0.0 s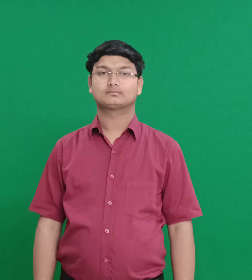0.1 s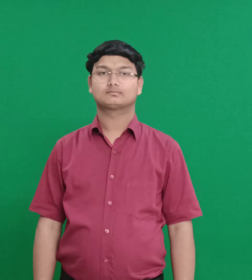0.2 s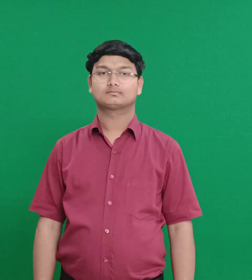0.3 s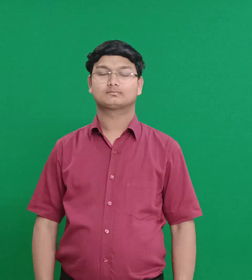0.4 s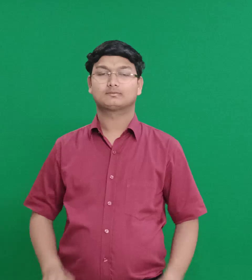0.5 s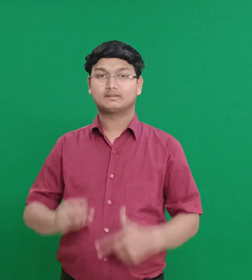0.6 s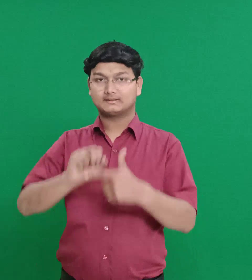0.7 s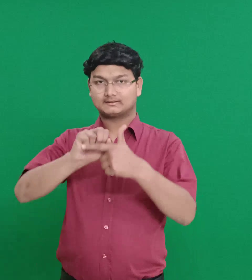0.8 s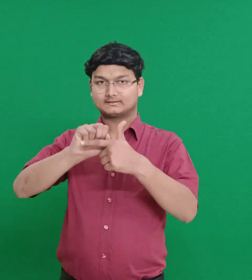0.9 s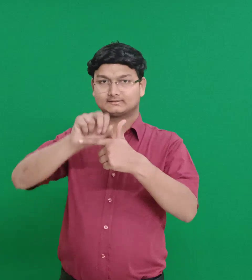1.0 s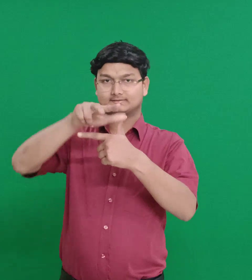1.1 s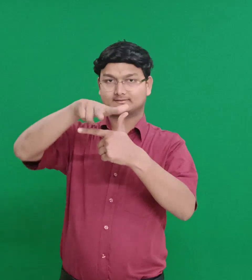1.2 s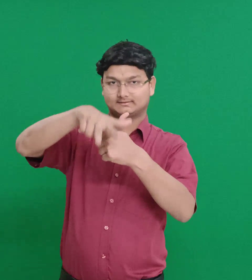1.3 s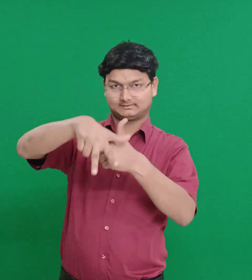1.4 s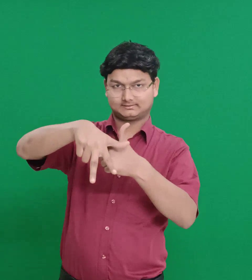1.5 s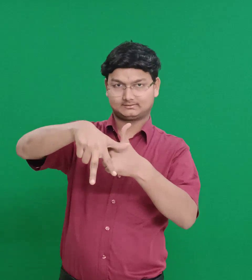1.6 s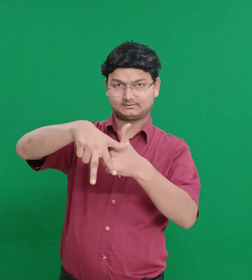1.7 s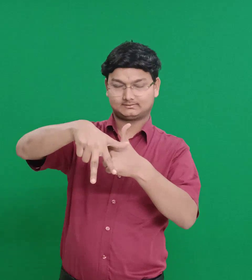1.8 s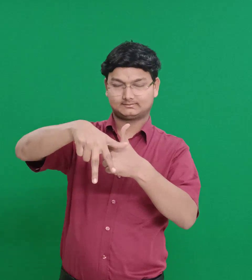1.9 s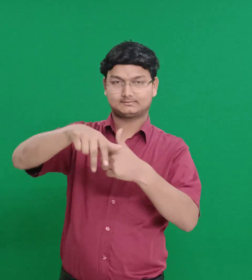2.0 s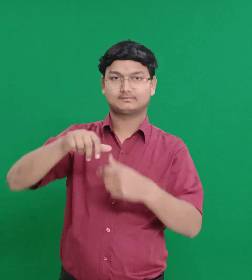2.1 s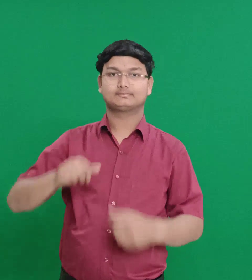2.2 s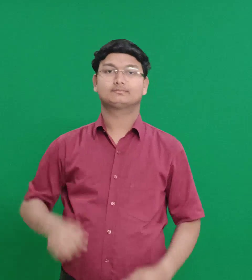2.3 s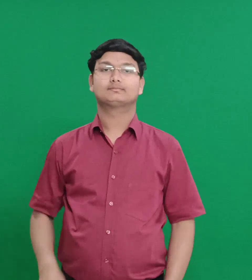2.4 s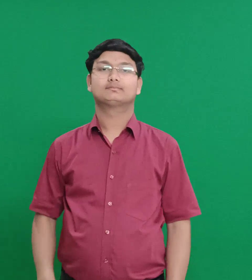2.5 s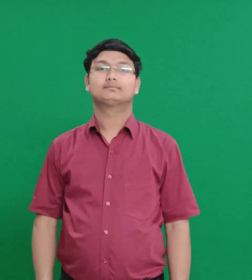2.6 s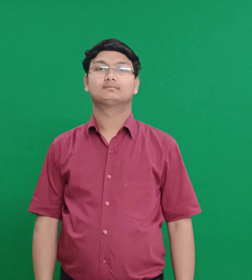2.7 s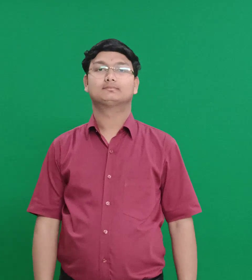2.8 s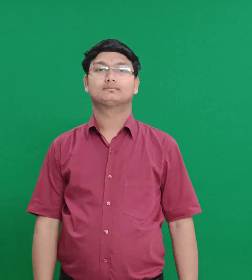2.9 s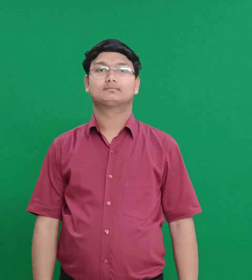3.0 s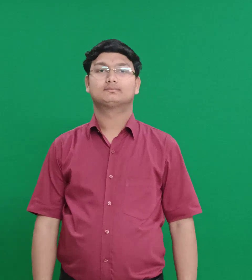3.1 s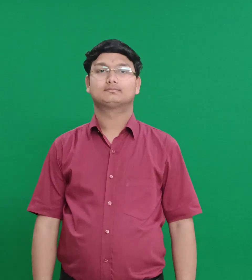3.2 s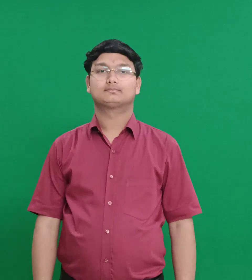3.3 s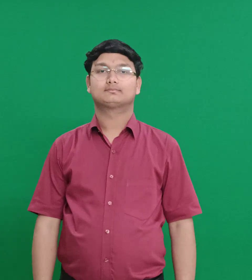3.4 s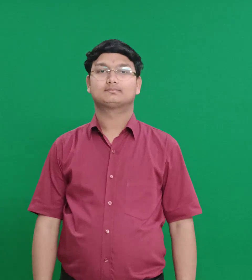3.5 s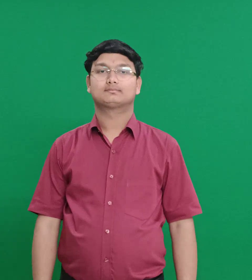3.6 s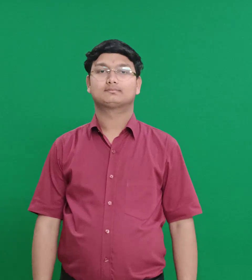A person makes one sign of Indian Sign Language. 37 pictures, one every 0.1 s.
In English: en-gedi
